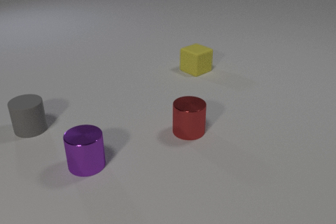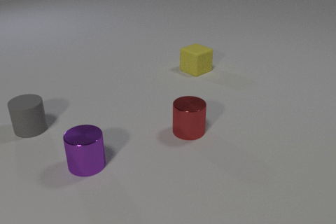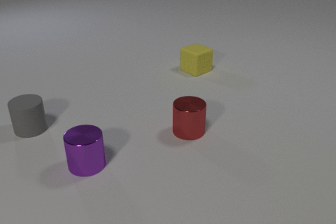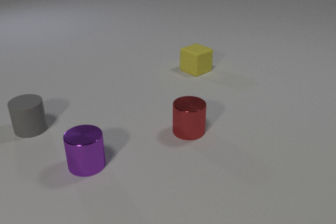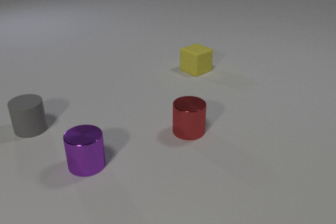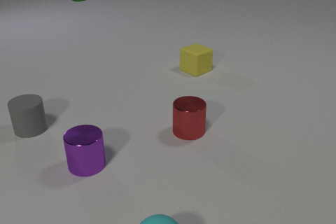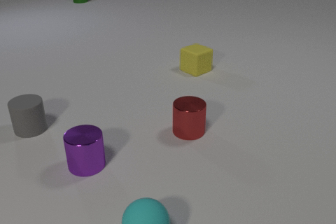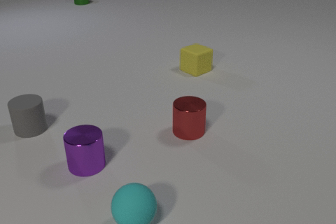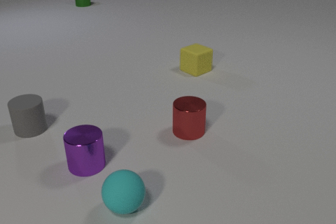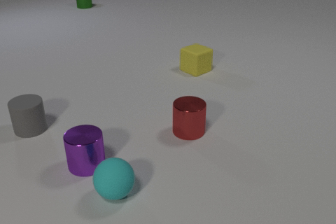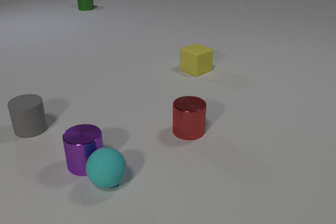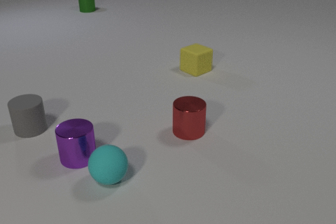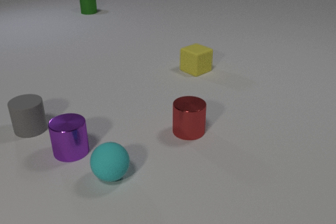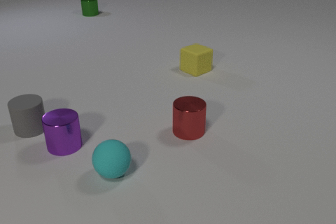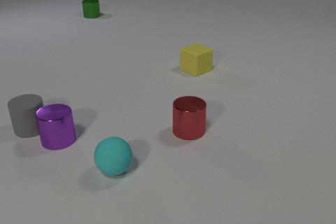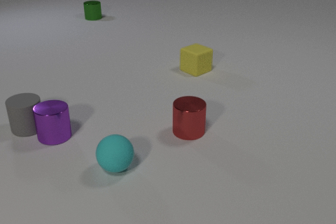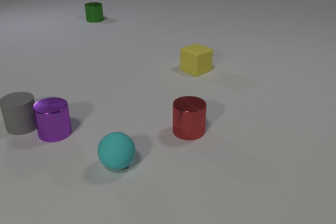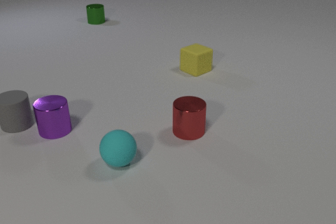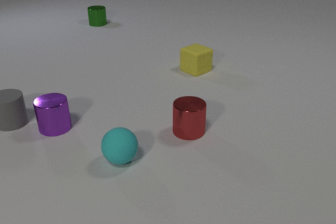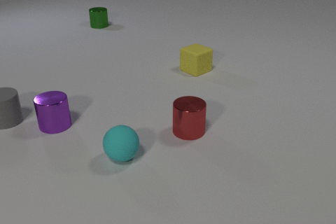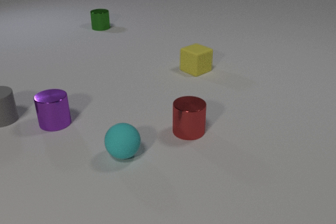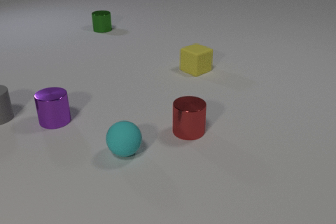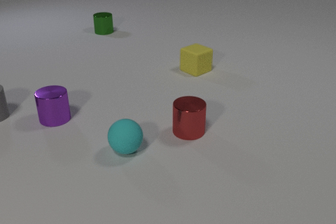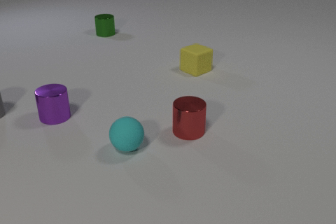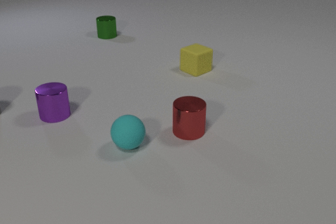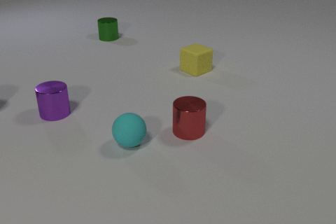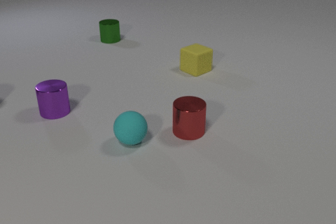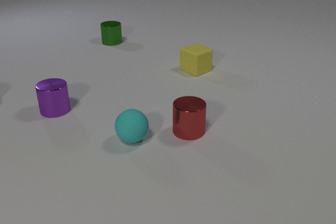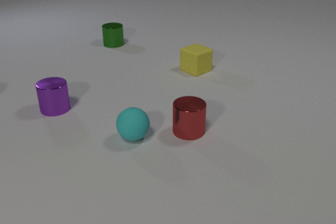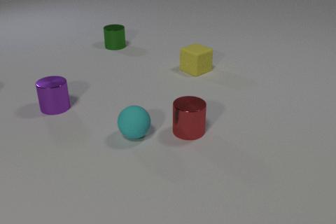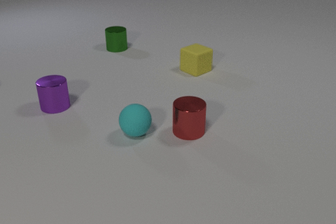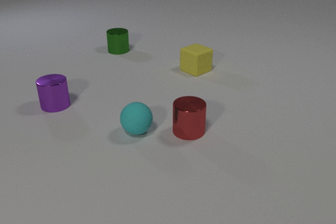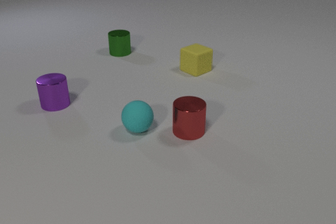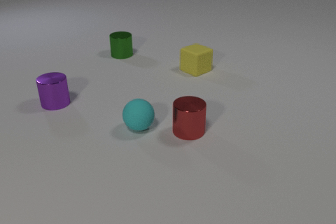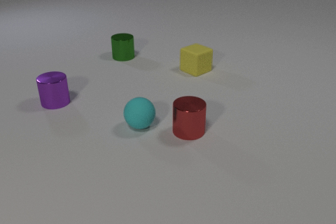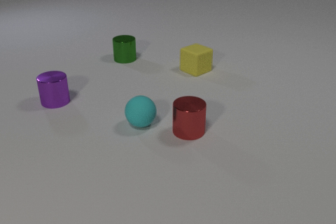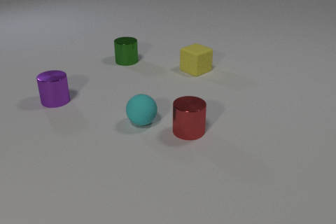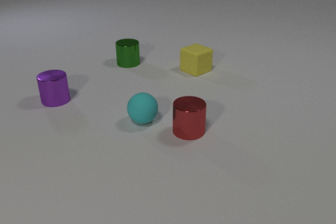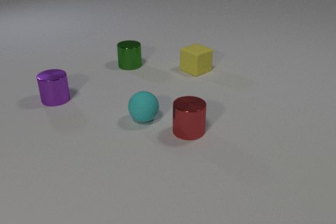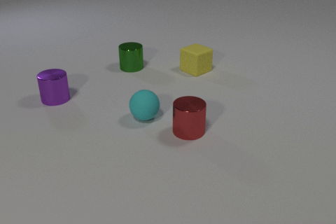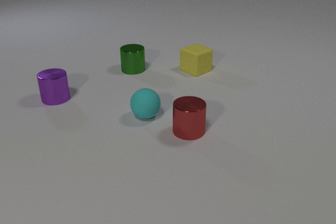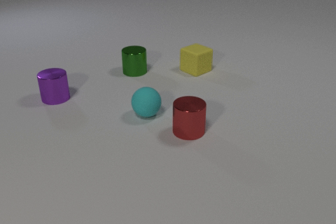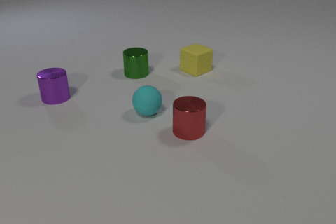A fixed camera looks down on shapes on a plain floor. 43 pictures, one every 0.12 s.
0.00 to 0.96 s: The cyan rubber sphere comes in at the bottom edge, rolls away from the camera and to the left. The green metal cylinder comes in at the top edge, slides toward the camera.
0.96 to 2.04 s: The cyan rubber sphere rolls away from the camera. The purple metal cylinder slides away from the camera and to the left. The gray rubber cylinder slides away from the camera and to the left. The green metal cylinder slides toward the camera. The cyan rubber sphere and the purple metal cylinder collide. The purple metal cylinder and the gray rubber cylinder collide.
2.04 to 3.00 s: The cyan rubber sphere rolls away from the camera. The purple metal cylinder slides away from the camera. The gray rubber cylinder slides away from the camera and to the left, leaves at the left edge. The green metal cylinder slides toward the camera.
3.00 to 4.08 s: The cyan rubber sphere rolls away from the camera. The purple metal cylinder slides away from the camera. The green metal cylinder slides toward the camera.
4.08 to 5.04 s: The cyan rubber sphere rolls away from the camera. The purple metal cylinder slides away from the camera. The green metal cylinder slides toward the camera.
What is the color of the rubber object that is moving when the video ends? cyan.
How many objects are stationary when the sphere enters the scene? 4.
What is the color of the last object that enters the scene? cyan.
